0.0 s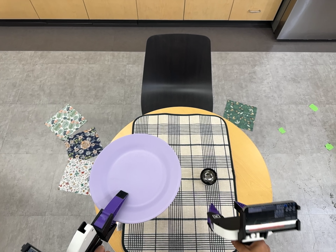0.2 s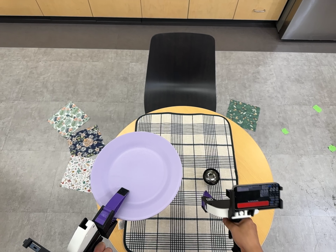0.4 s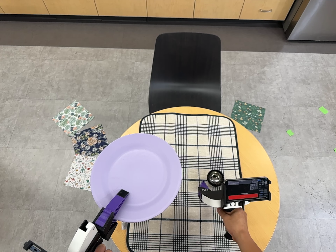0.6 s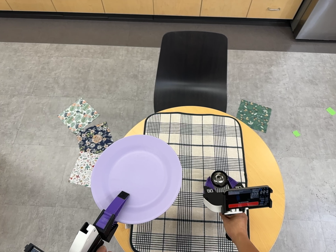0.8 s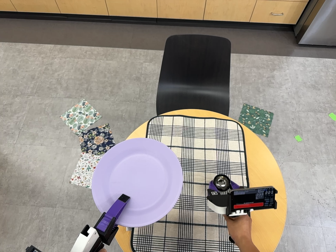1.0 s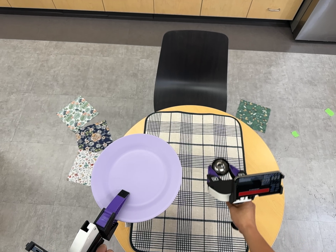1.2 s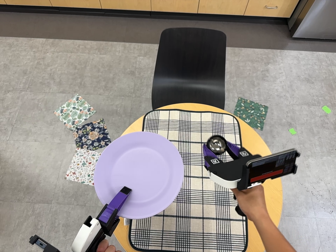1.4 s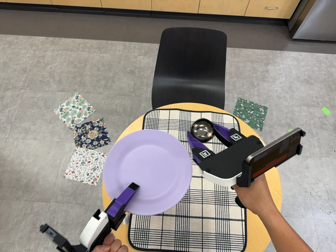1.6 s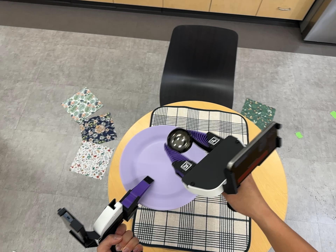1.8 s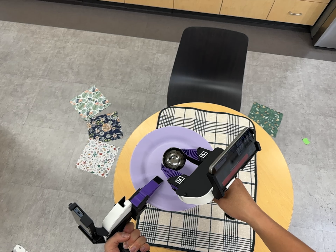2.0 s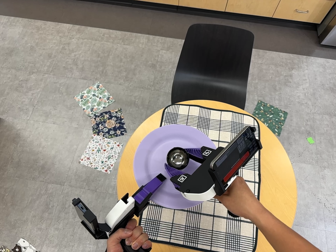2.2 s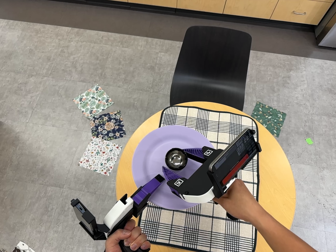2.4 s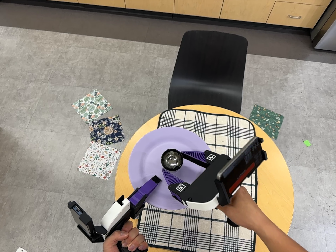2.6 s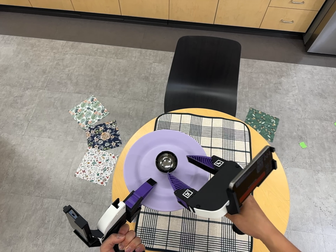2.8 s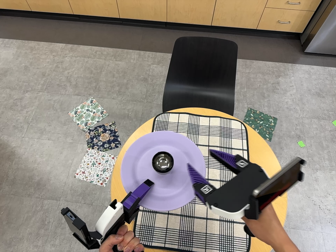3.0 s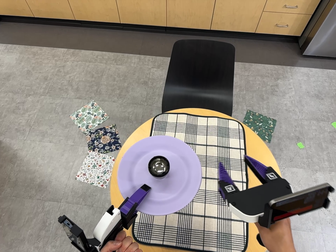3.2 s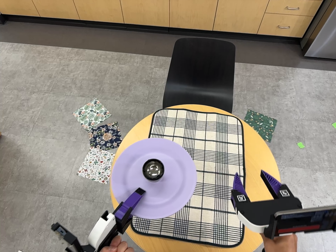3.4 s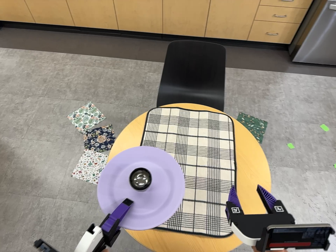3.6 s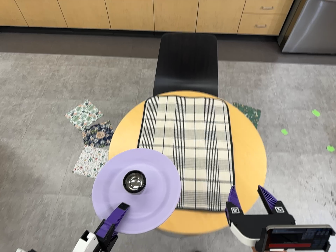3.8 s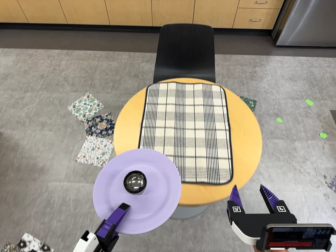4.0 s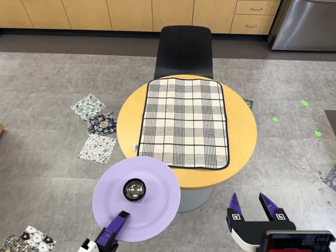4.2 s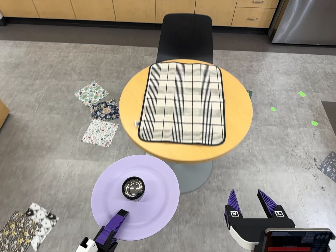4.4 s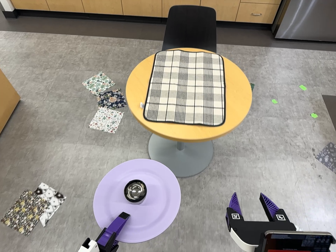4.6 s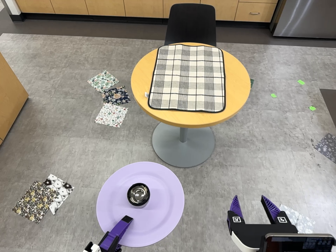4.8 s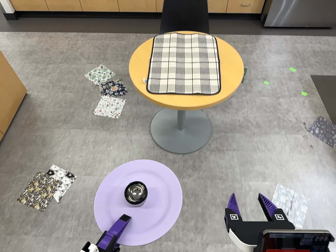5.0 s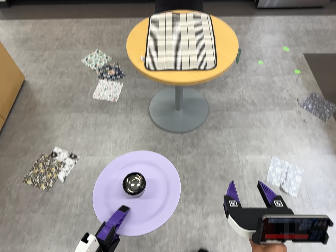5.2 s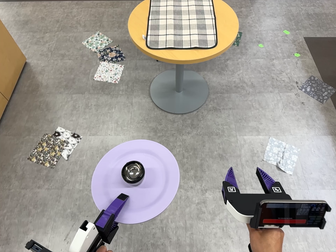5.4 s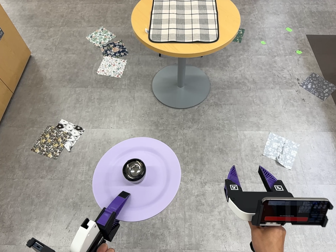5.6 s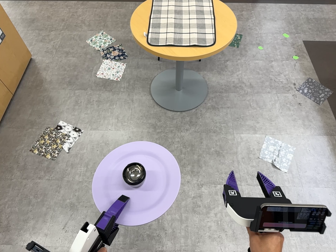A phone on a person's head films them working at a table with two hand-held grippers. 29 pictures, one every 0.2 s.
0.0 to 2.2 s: The camera travels to its left, about 6 cm, so close, fixed things drift to the right. It rolls about its line of sight by about 10 degrees, and the scene rotates clockwise.
2.2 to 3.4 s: The camera travels toward the bottom of its view, backward and to its right, about 20 cm, so close, fixed things drift upward.
3.4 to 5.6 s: The camera travels toward the bottom of its view and backward, about 110 cm, so close, fixed things drift upward.
The film runs backward here.
